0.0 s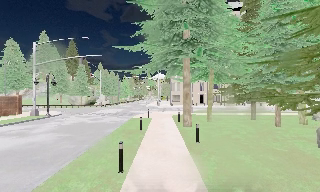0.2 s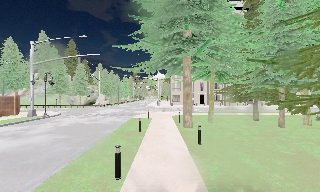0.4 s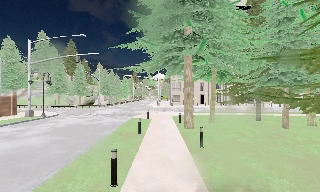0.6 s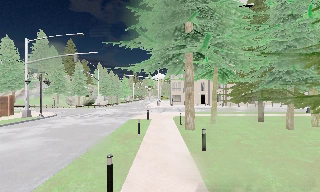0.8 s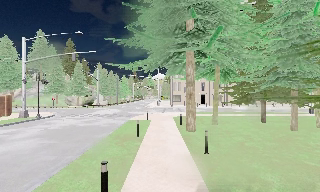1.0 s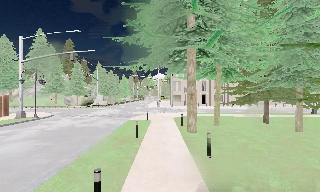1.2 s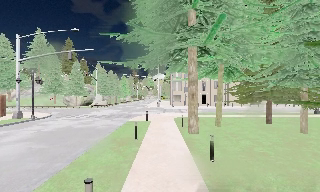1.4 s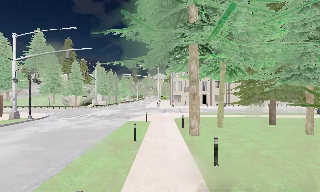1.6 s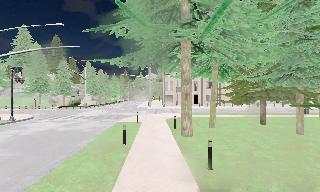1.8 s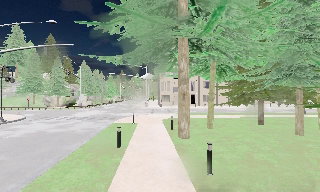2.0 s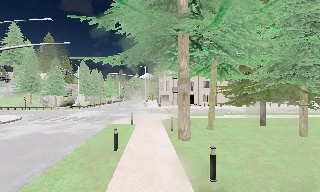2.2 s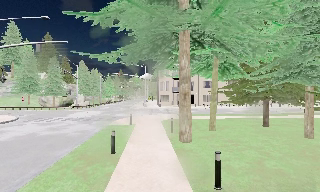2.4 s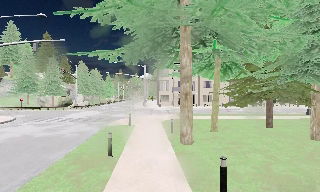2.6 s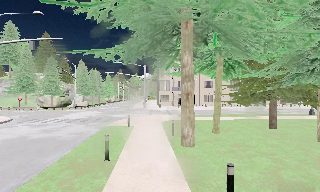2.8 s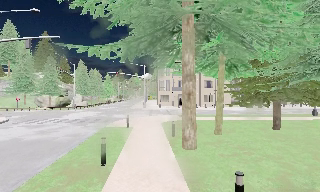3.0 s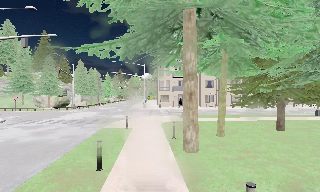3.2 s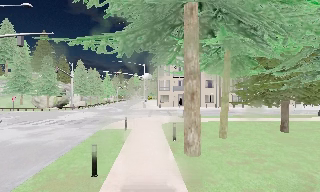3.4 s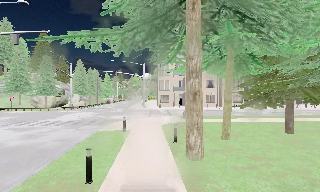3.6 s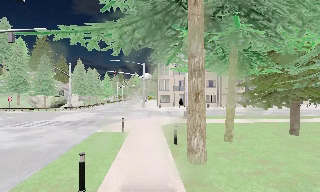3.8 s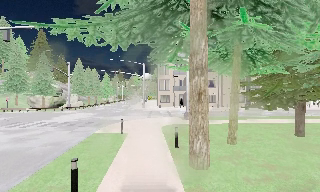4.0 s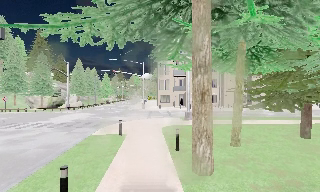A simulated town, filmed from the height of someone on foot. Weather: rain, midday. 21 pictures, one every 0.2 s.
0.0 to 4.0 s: The camera travels forward, about 7 m, so what stands in front looms larger.
The film runs forward here.
